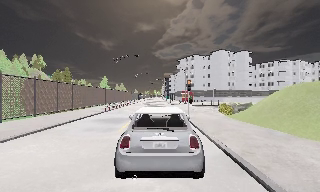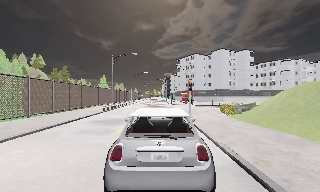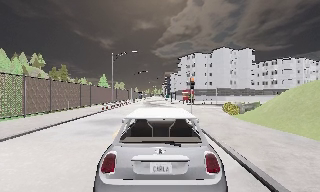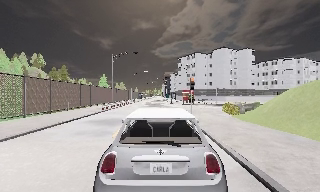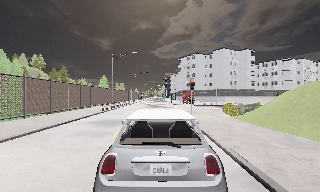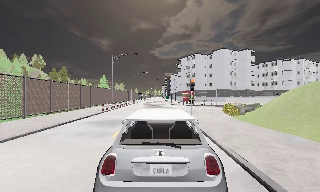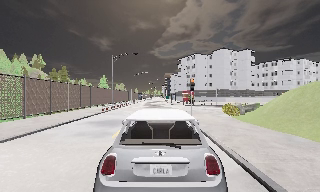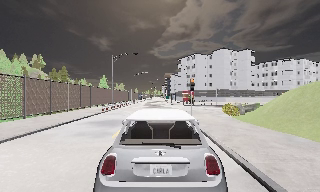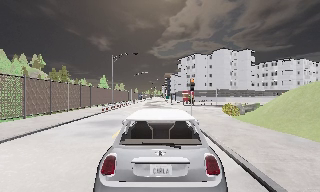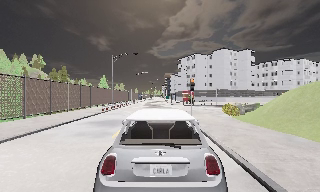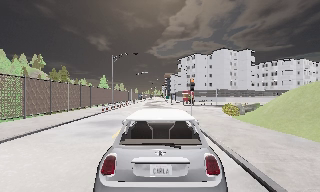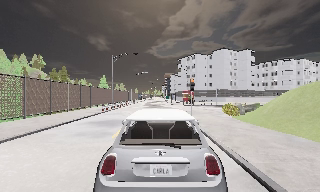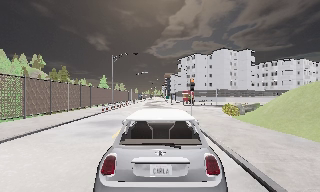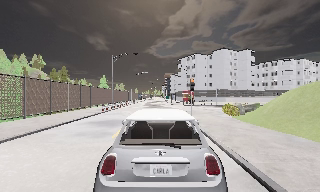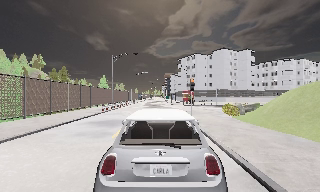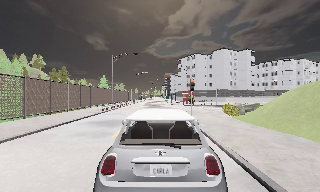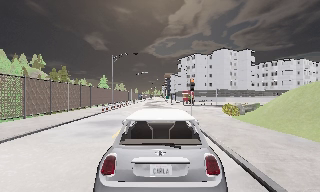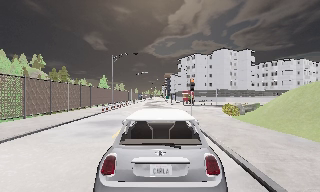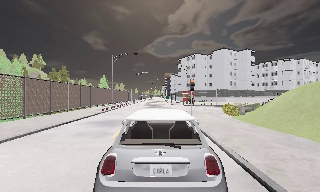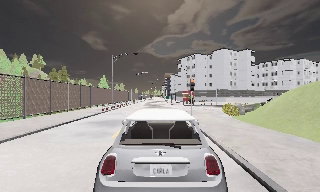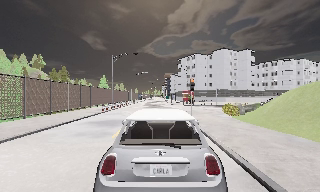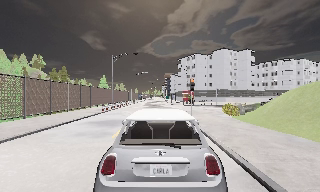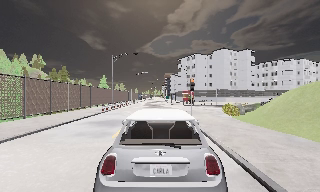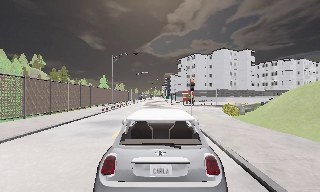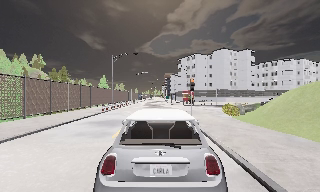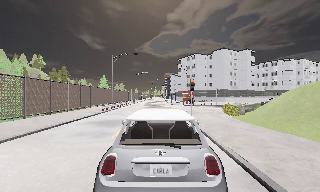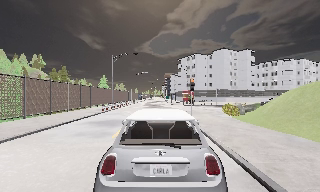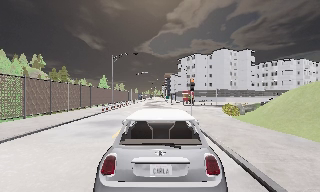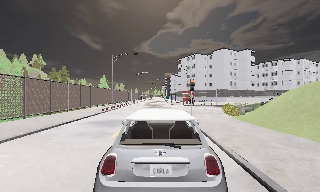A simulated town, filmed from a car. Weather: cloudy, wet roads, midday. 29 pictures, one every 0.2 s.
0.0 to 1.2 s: The camera travels forward, about 1 m, so what stands in front looms larger. It loses speed.
1.2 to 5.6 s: The camera keeps its place and its aim.
The film runs forward here.
